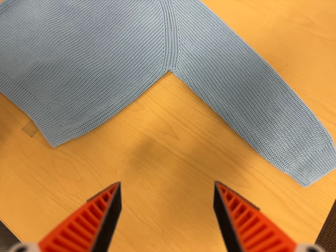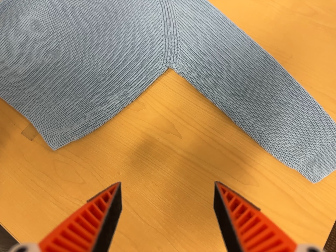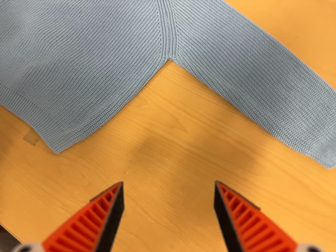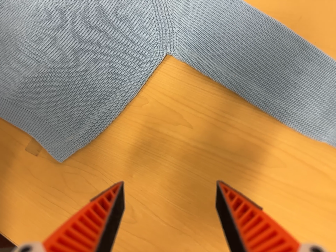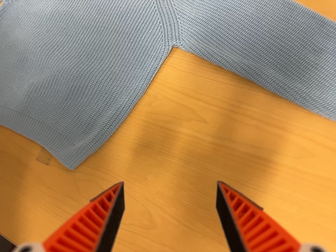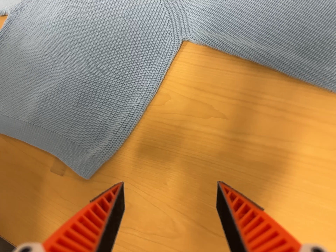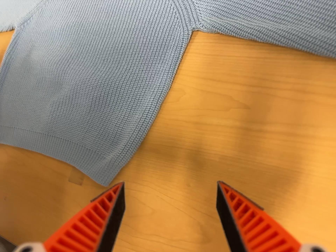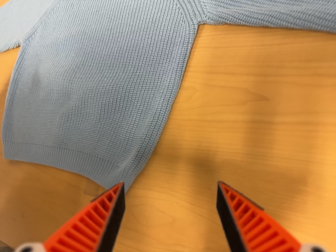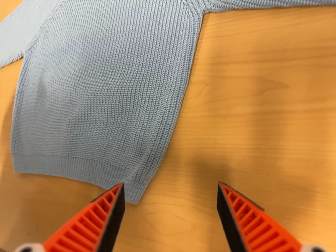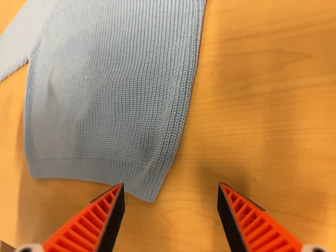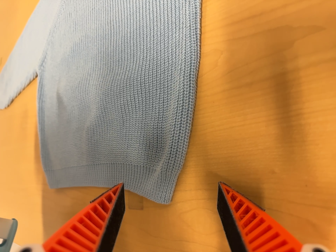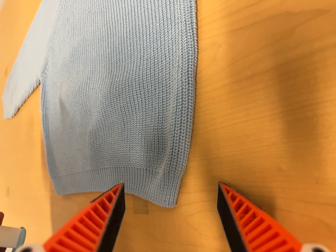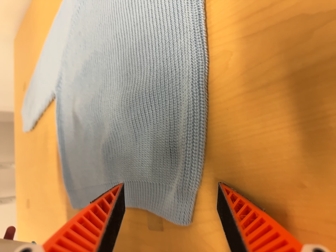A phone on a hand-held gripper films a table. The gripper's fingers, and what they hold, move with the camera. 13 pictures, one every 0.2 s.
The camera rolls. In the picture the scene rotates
counterclockwise.
The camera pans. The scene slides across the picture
to the right.
0.0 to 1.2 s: The scene slides to the right, as the camera pans about 15 degrees to its left. It travels forward, about 10 cm, so what stands in front looms larger. It rolls about its line of sight by about 25 degrees, and the scene rotates counterclockwise.
1.2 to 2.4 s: The camera pans to its left by about 20 degrees. It travels forward and to its right, about 12 cm, so what stands in front looms larger. It rolls about its line of sight by about 25 degrees, and the scene rotates counterclockwise.
The film runs forward here.
